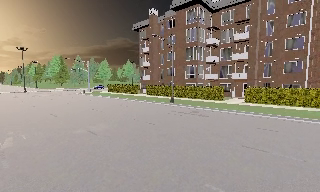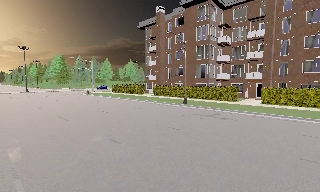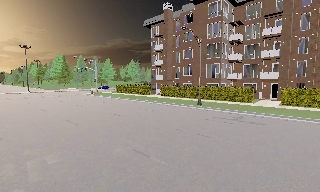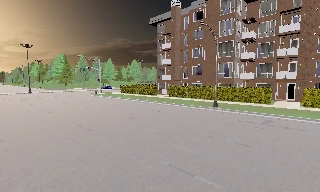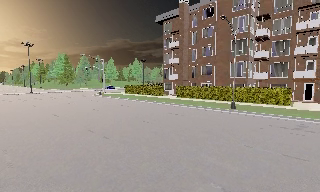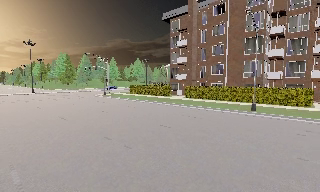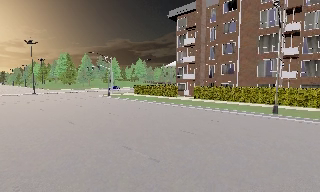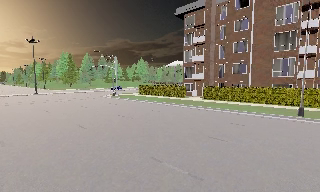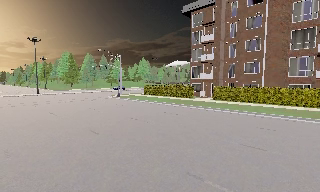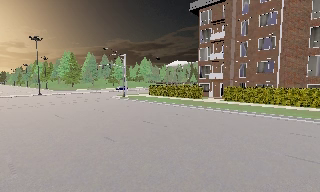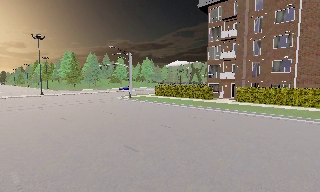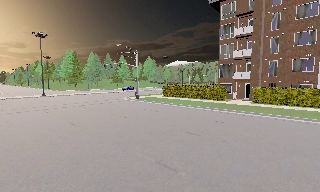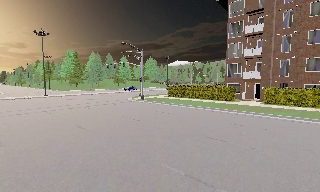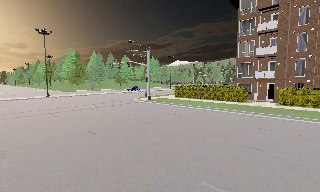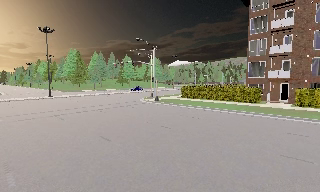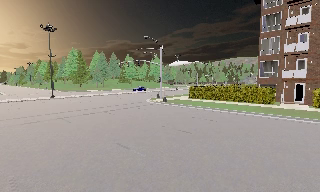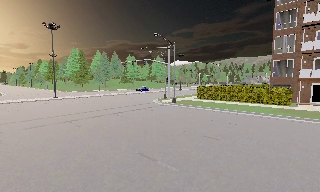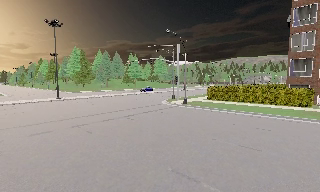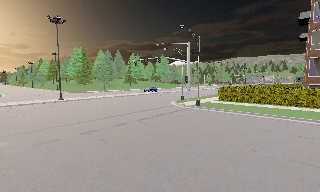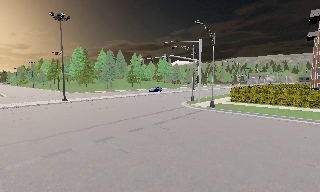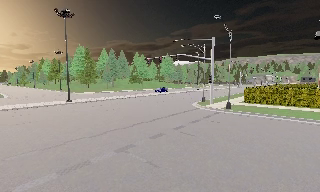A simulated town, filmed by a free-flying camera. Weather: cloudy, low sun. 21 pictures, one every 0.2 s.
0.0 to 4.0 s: The camera travels to its left and forward, about 35 m, so close, fixed things drift to the right.
The film runs backward here.
